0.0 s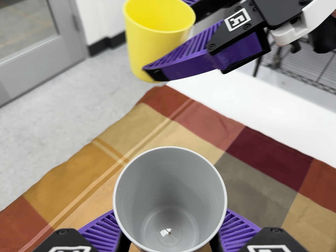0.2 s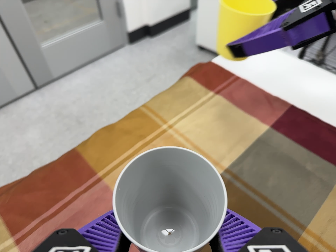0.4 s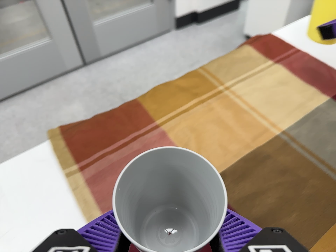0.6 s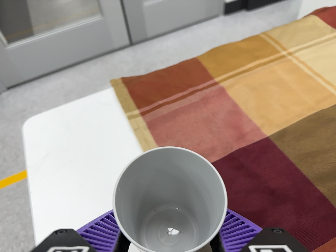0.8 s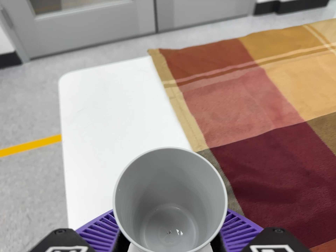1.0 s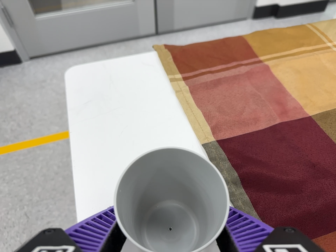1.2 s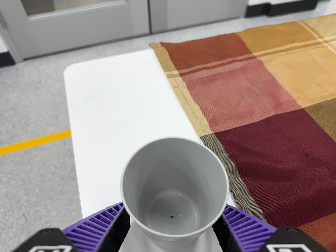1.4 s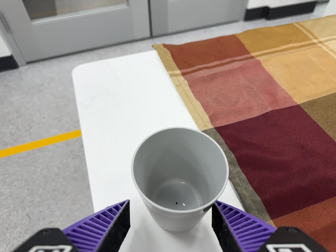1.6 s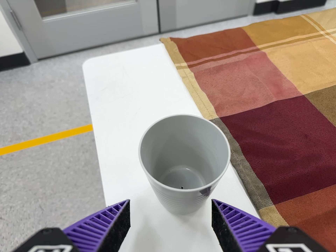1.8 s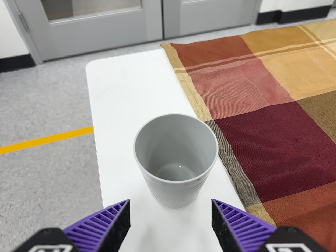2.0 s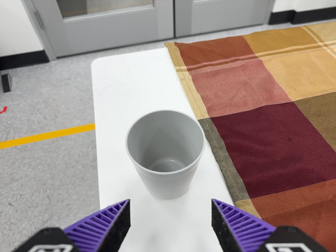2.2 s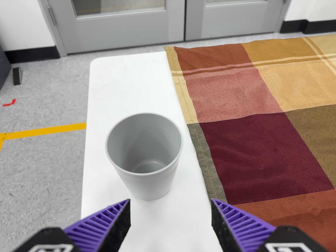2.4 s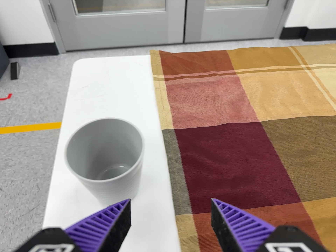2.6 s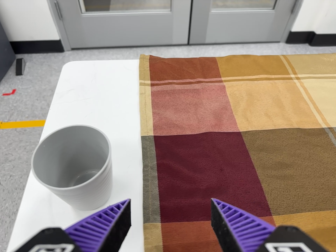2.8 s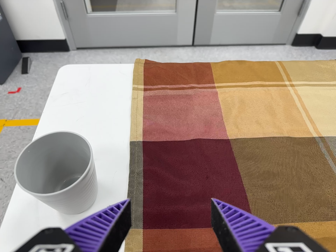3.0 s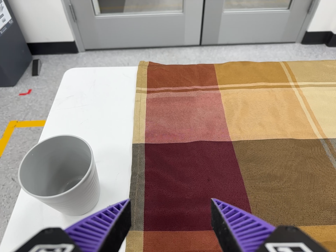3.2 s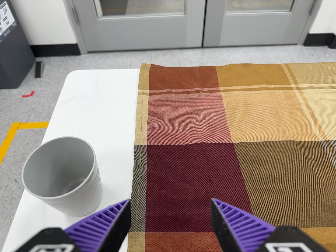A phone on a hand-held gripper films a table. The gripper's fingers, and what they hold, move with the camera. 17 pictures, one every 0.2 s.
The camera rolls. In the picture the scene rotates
clockwise.
The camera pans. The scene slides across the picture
to the right.
0.0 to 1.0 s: The scene slides to the right, as the camera pans about 20 degrees to its left. It travels toward the bottom of its view and to its left, about 28 cm, so close, fixed things drift upward. It rolls about its line of sight by about 25 degrees, and the scene rotates clockwise.
1.0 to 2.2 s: The camera travels backward and to its right, about 9 cm, so what stands in front gets smaller.
2.2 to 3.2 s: The camera travels to its right, about 12 cm.
The film runs backward here.
